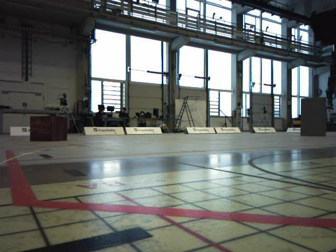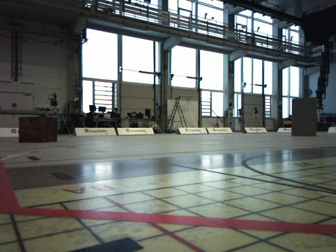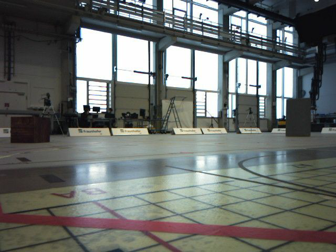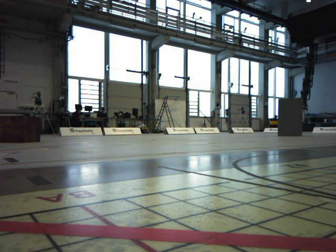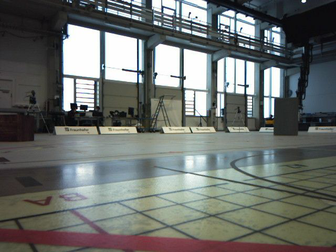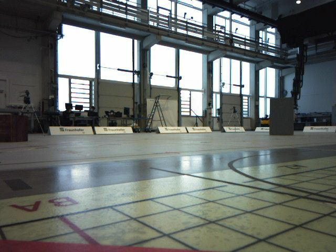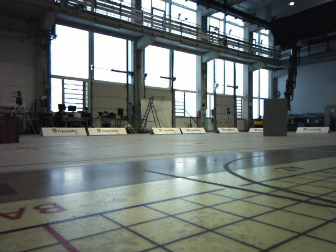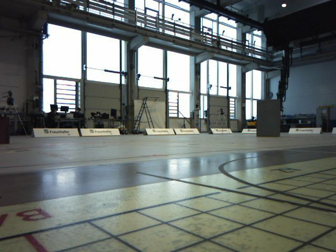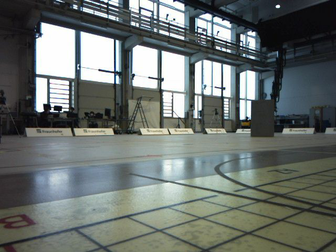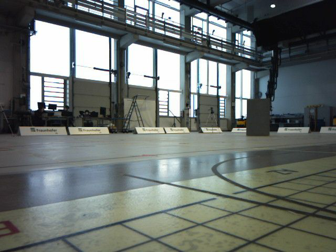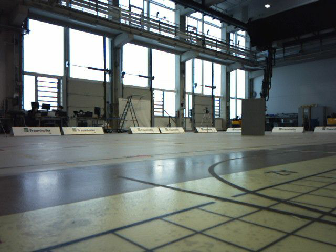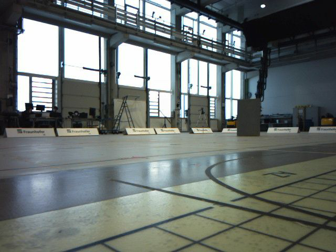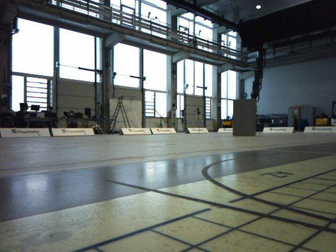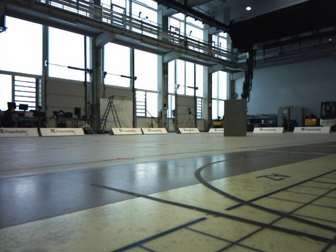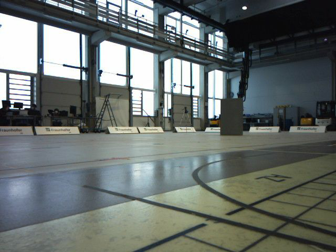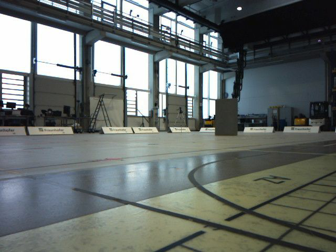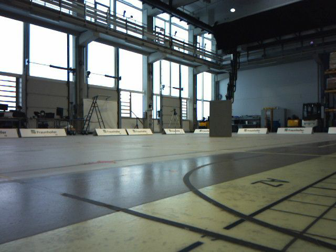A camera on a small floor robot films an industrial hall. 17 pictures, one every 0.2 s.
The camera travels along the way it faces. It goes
forward.
0.0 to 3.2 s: The camera pans to its right, which is clockwise from overhead, by about 15 degrees. It travels forward, about 0.6 m, so what stands in front looms larger.
The film runs forward here.
